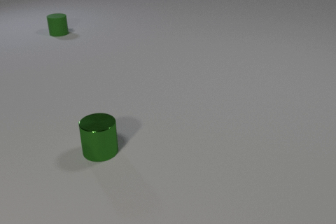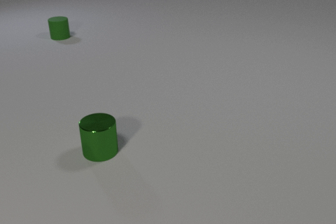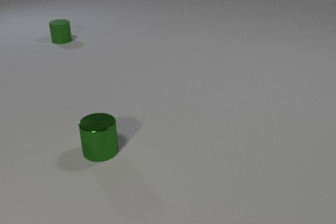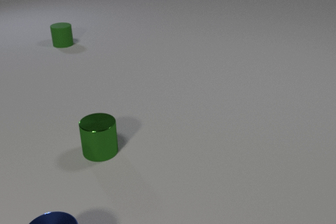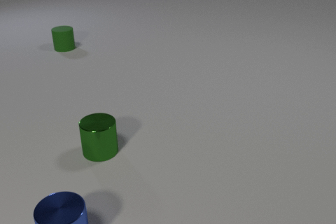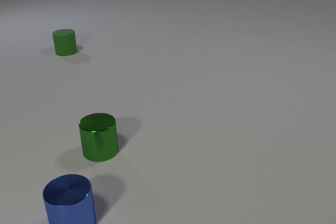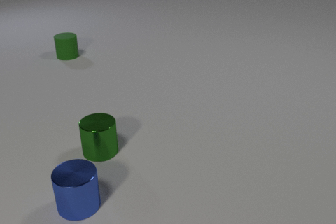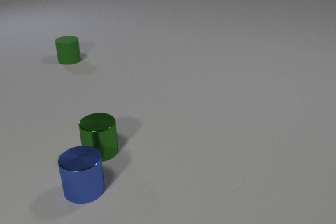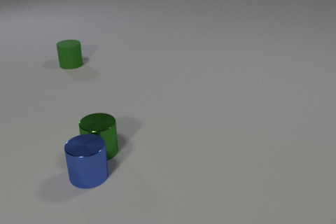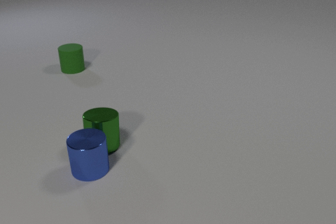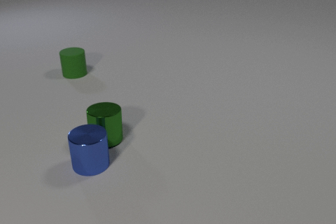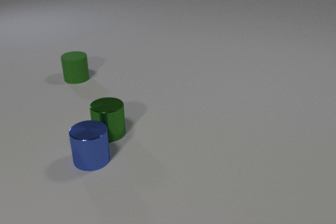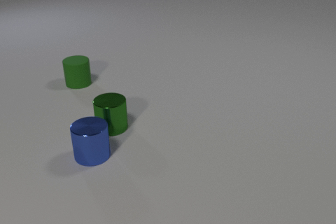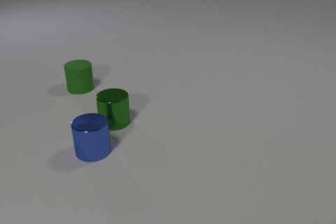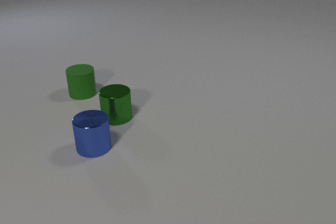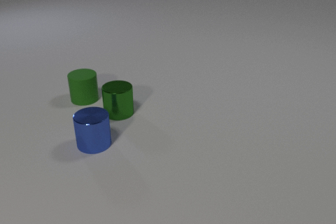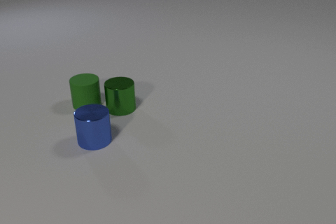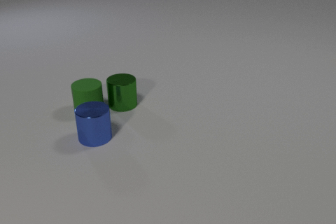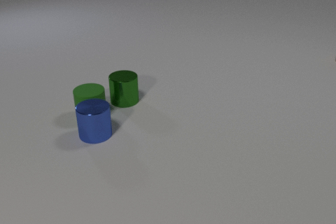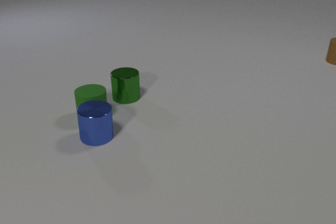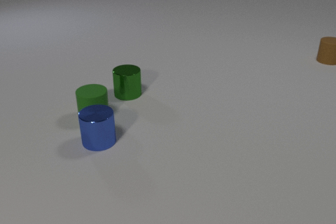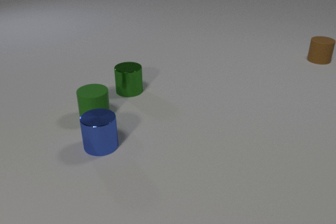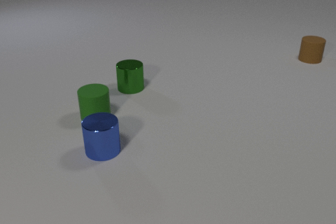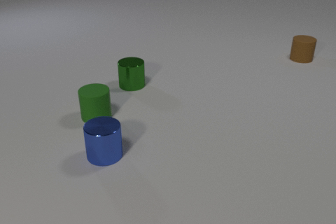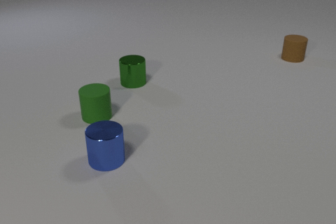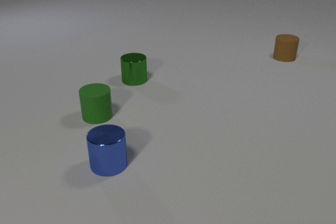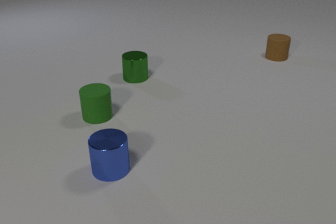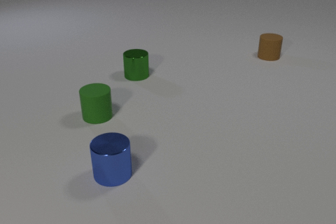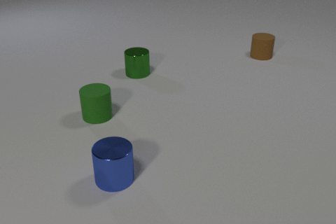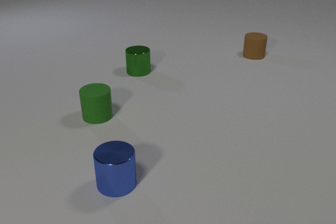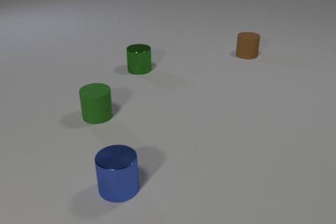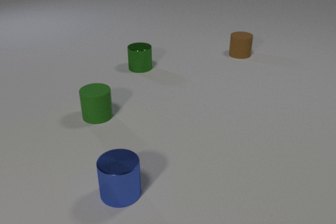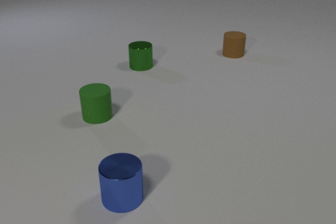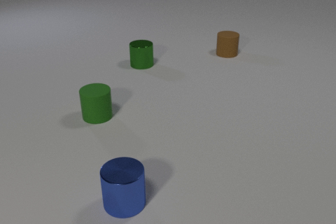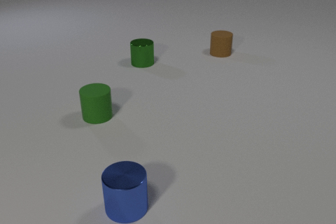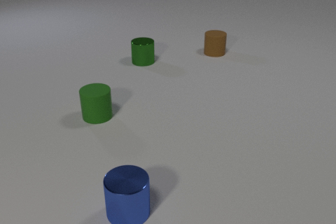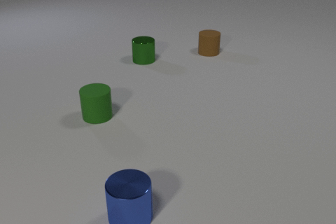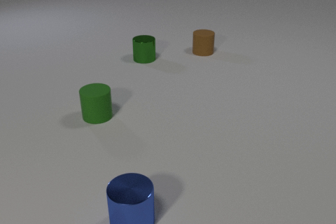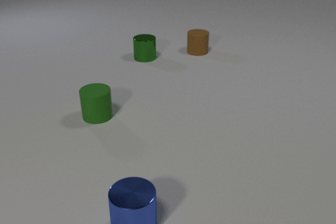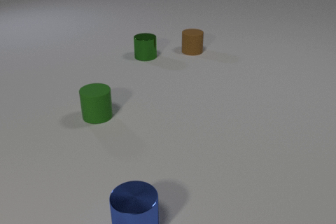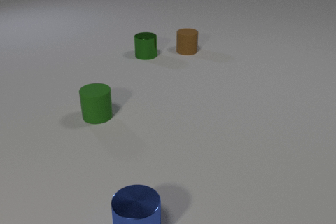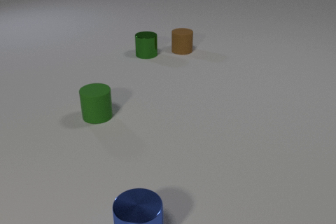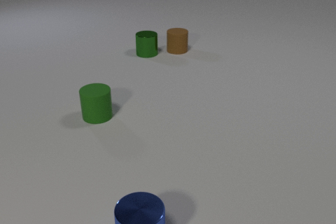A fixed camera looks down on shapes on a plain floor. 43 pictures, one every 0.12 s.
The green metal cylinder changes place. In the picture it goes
away from the camera.
The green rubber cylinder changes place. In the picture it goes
toward the camera.
0.00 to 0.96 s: The blue metal cylinder comes in at the bottom edge, slides away from the camera. The green rubber cylinder slides toward the camera.
0.96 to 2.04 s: The blue metal cylinder slides away from the camera. The green metal cylinder slides away from the camera. The green rubber cylinder slides toward the camera. The blue metal cylinder and the green metal cylinder collide.
2.04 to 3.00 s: The blue metal cylinder slides toward the camera. The green metal cylinder slides away from the camera. The green rubber cylinder slides toward the camera and to the right. The brown rubber cylinder comes in at the right edge, slides to the left. The blue metal cylinder and the green rubber cylinder collide.
3.00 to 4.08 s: The blue metal cylinder slides toward the camera. The green metal cylinder slides away from the camera. The brown rubber cylinder slides to the left.
4.08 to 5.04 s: The blue metal cylinder slides toward the camera. The green metal cylinder slides away from the camera. The brown rubber cylinder slides to the left.
What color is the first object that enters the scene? blue.
What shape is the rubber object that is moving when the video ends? cylinder.
What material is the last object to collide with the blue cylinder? rubber.
